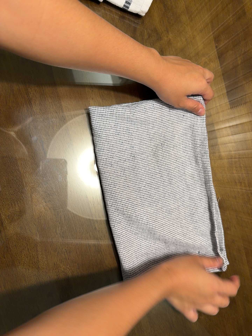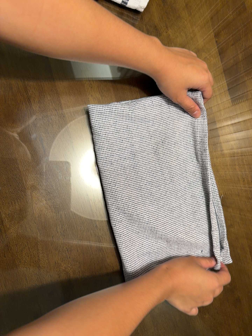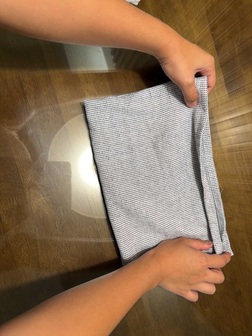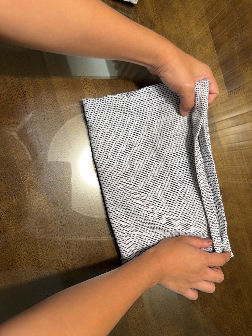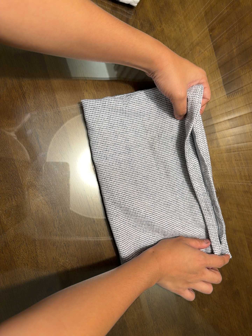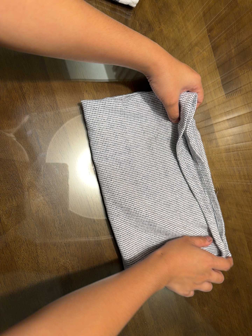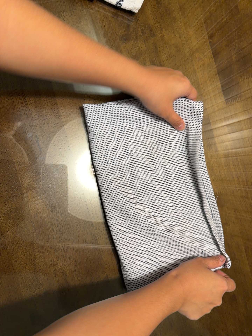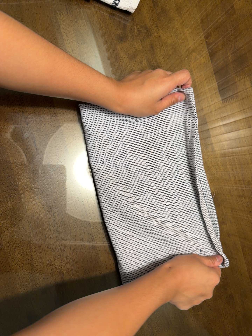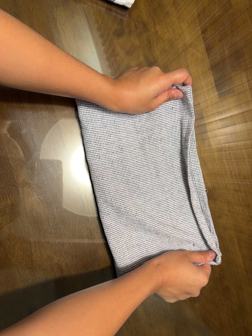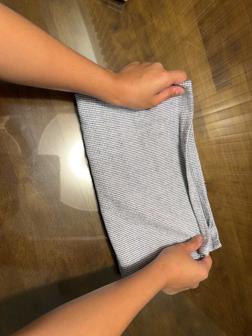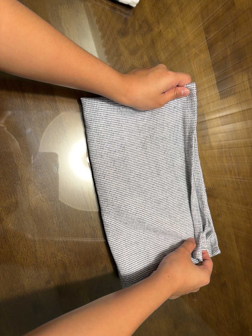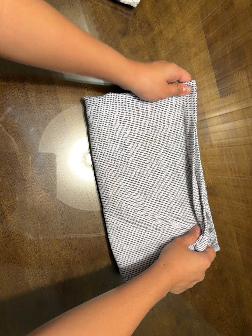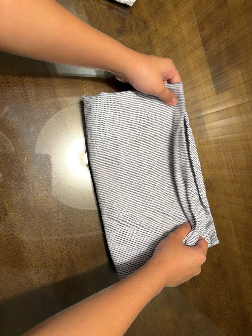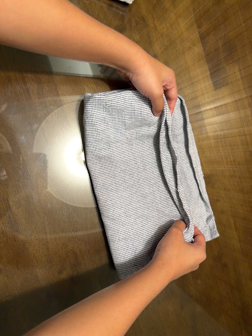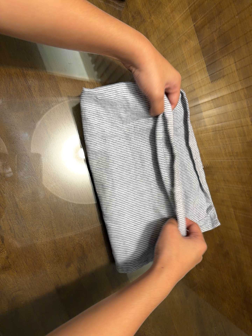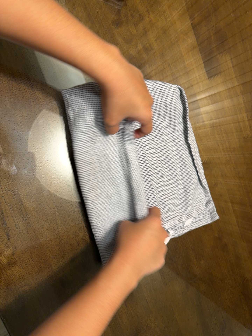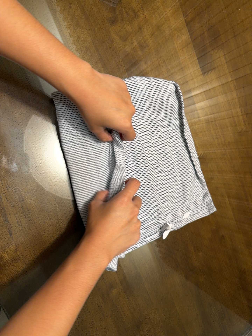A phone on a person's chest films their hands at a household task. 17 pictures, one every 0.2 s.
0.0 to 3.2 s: The camera travels to its left and backward, about 8 cm.
The film runs backward here.
